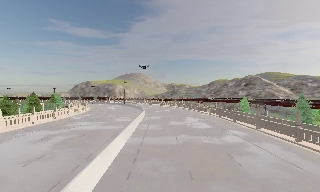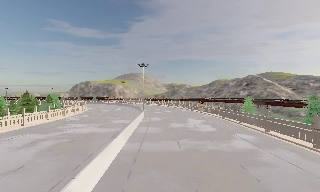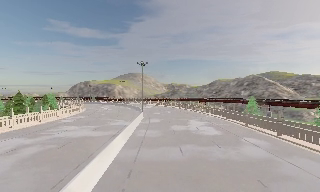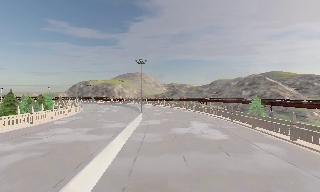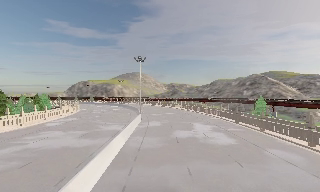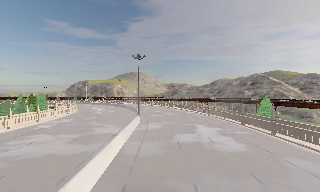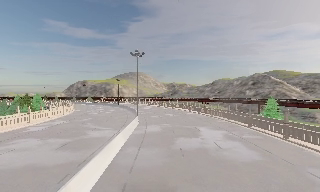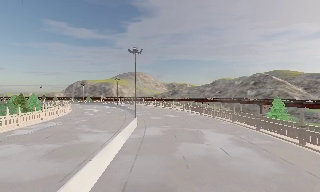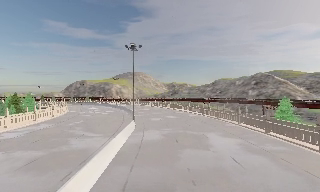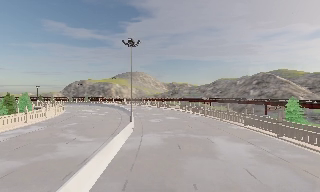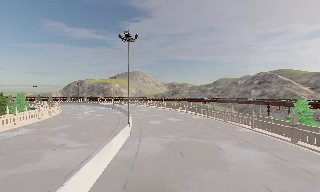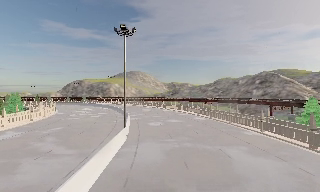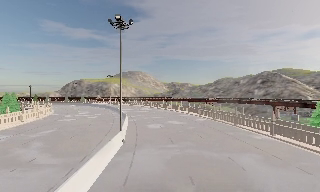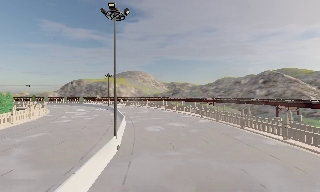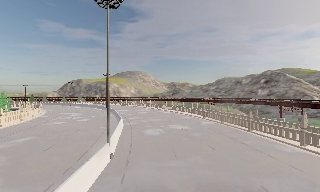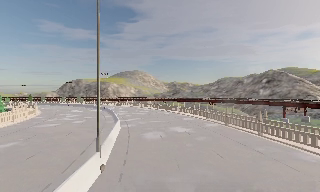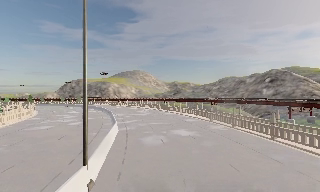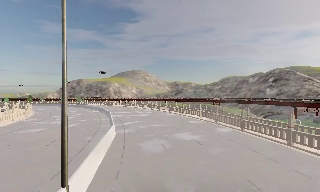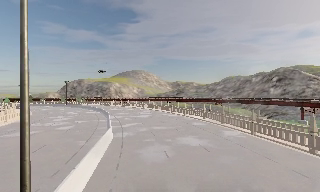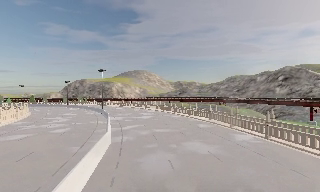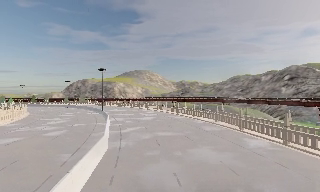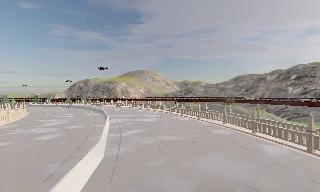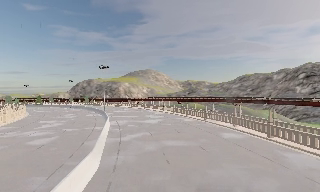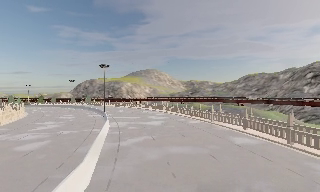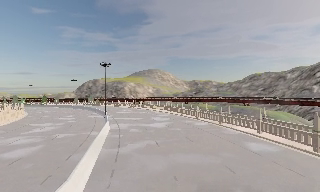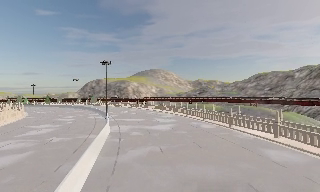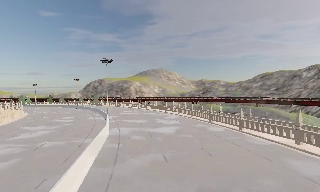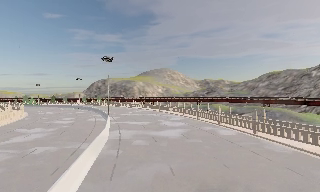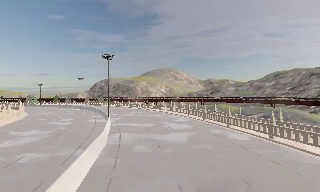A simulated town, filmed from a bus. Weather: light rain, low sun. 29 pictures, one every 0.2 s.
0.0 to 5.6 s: The camera swings to its left by about 10 degrees, and the scene slides to the right. It travels forward, about 55 m, so what stands in front looms larger.
The film runs forward here.
